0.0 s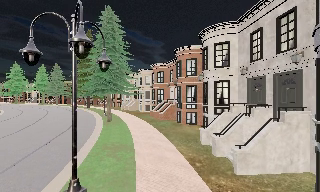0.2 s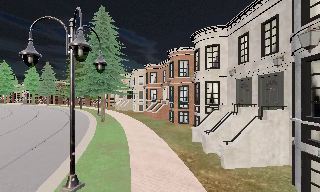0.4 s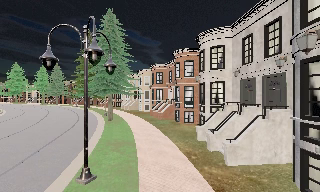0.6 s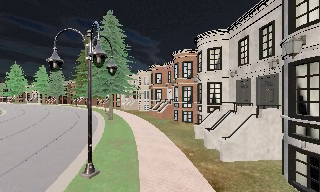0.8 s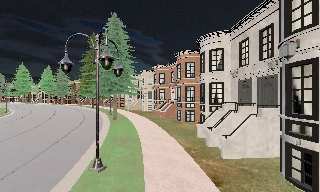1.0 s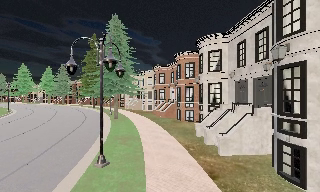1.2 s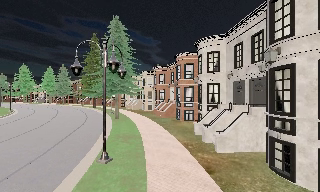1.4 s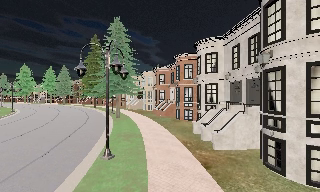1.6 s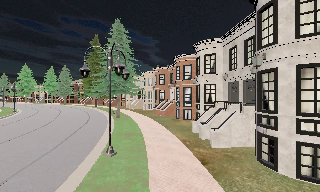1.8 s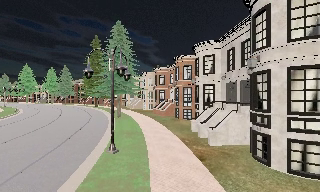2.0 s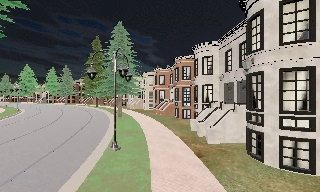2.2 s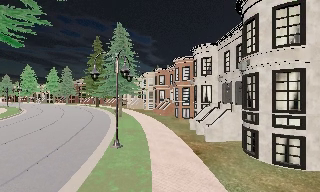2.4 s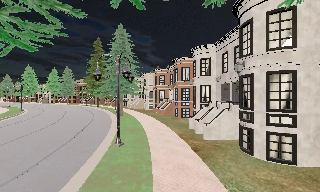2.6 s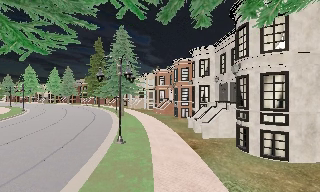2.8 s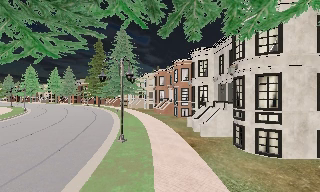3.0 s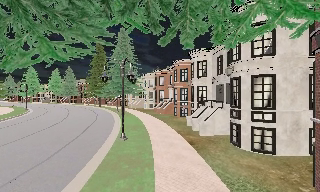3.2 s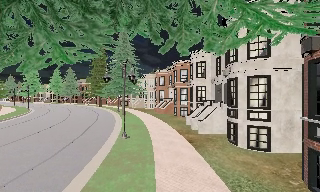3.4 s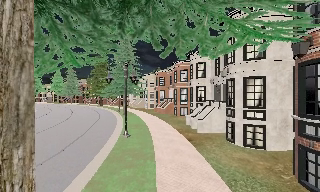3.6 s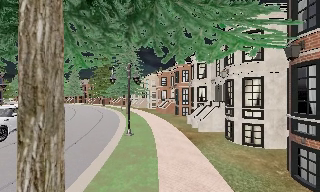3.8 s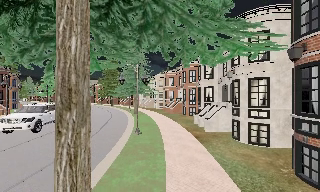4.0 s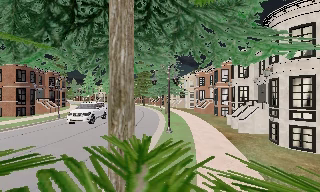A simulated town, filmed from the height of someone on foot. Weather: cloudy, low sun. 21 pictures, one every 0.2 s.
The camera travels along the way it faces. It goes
backward.
0.0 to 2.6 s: The camera travels backward, about 4.5 m, so what stands in front gets smaller.
2.6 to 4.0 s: The camera swings to its left by about 15 degrees, and the scene slides to the right. It travels backward, about 2.5 m, so what stands in front gets smaller.
The film runs backward here.
